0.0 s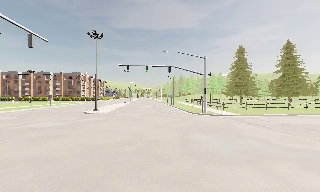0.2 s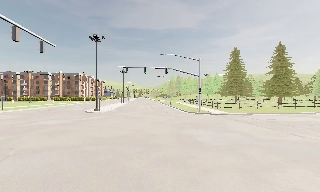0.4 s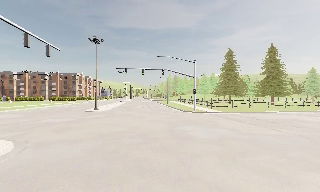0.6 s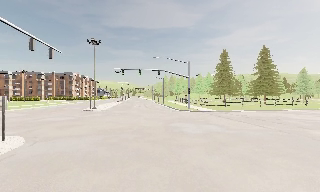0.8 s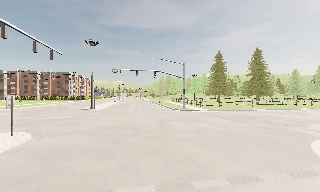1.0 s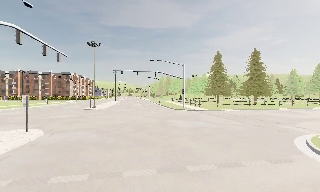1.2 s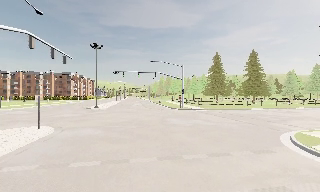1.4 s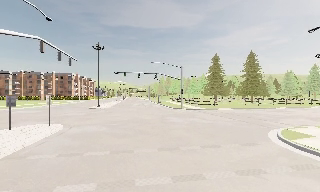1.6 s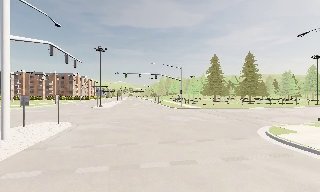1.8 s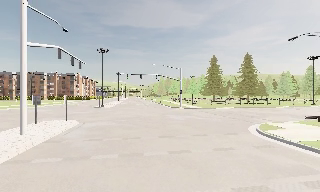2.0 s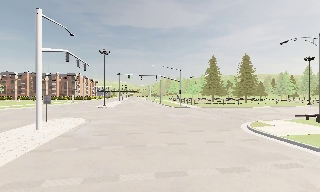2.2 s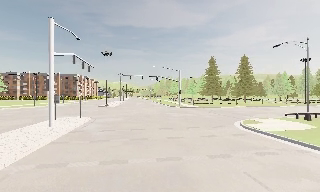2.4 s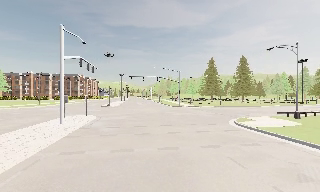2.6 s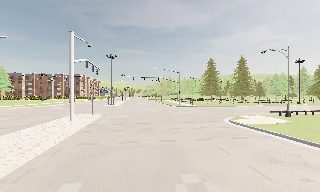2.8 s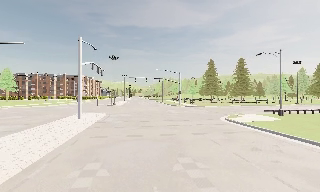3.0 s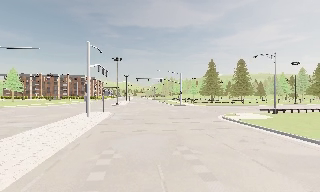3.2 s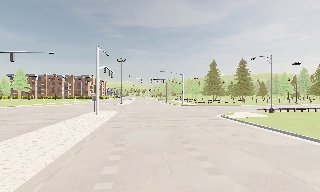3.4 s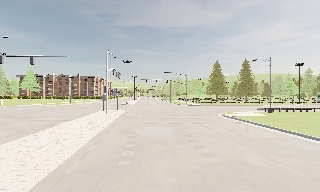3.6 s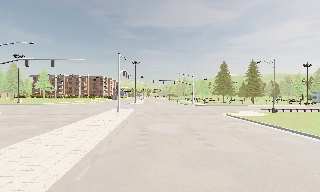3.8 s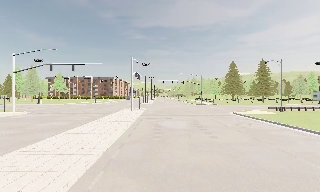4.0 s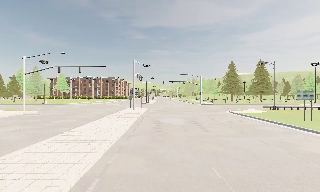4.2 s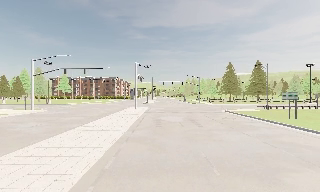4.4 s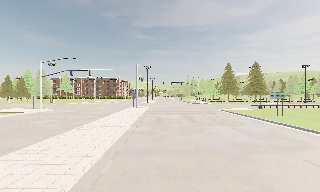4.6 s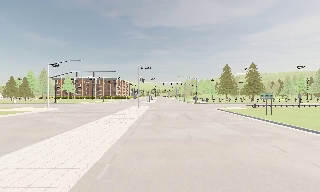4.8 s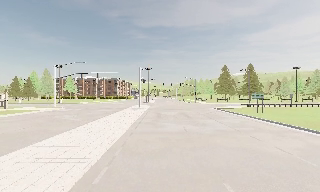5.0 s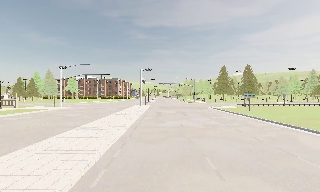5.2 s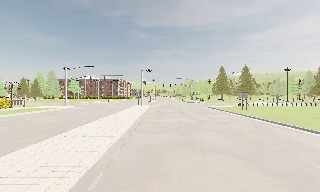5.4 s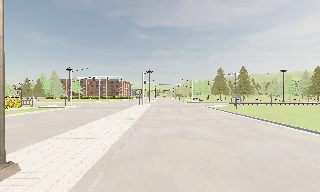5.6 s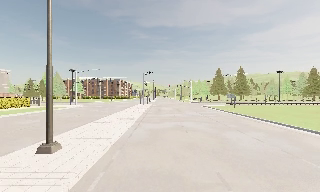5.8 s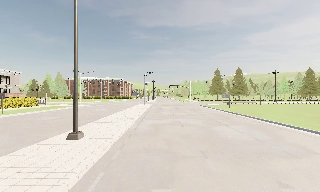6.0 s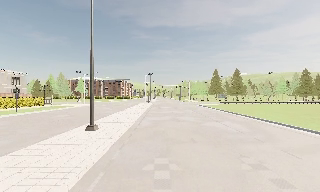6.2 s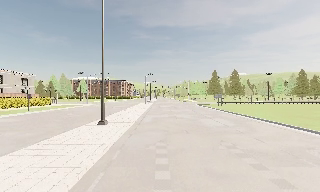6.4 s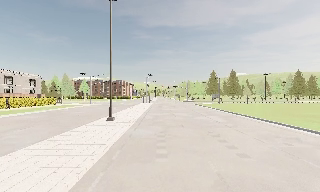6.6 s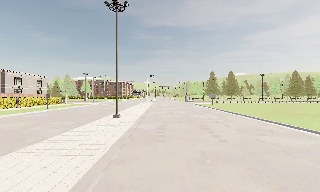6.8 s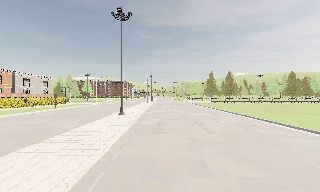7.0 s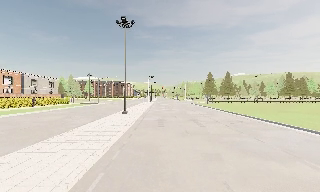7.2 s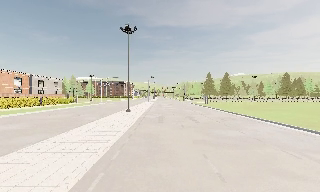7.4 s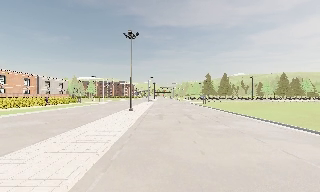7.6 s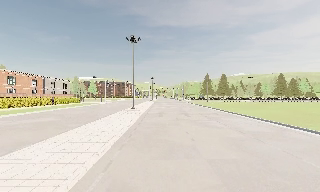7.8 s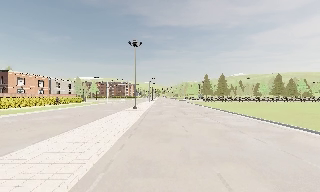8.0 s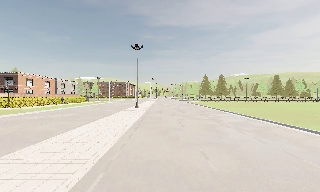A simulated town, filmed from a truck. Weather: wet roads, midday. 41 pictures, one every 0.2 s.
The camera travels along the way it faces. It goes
backward.
0.0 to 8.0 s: The camera travels backward, about 60 m, so what stands in front gets smaller. It gains speed.
The film runs backward here.
